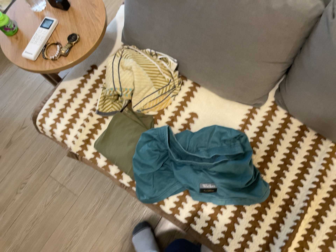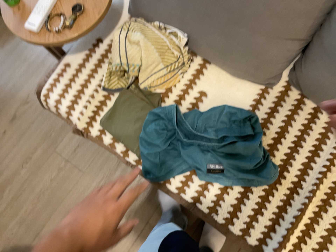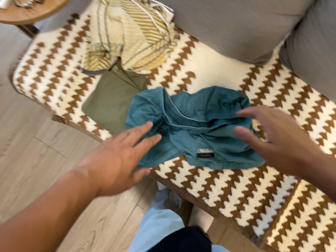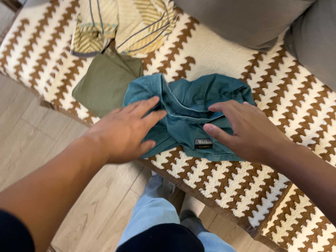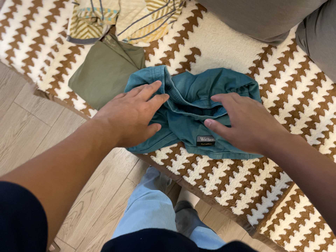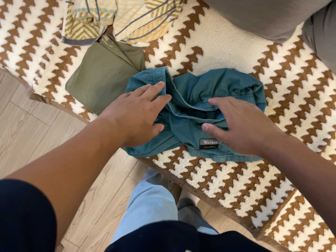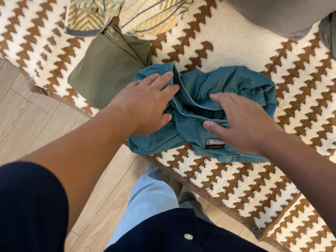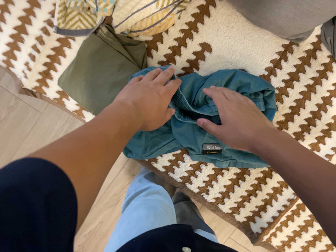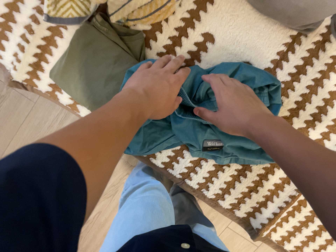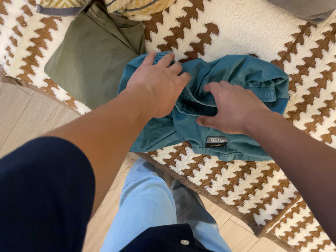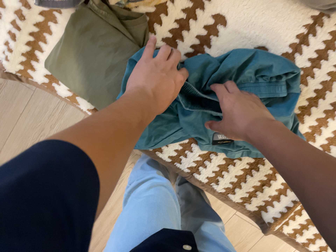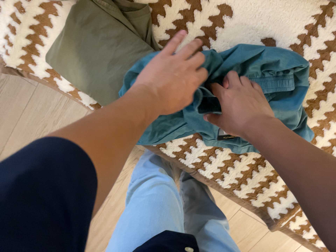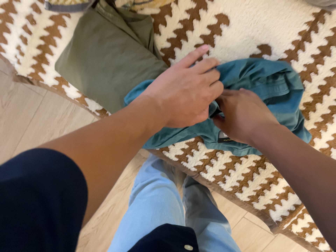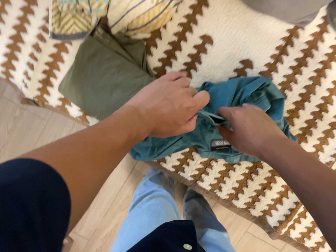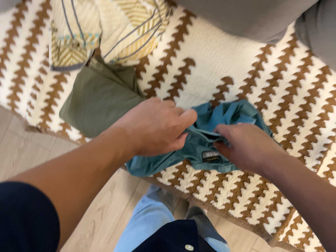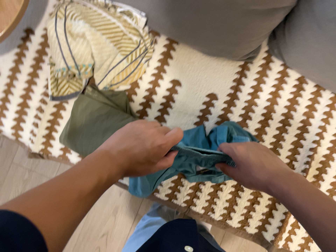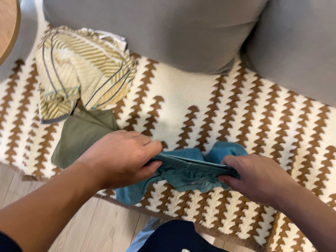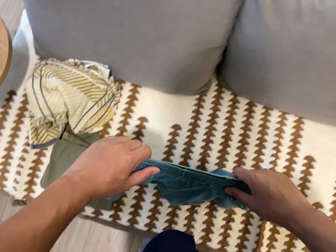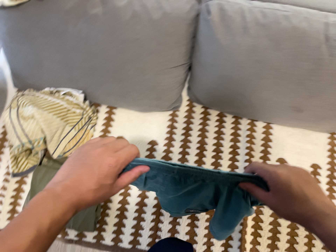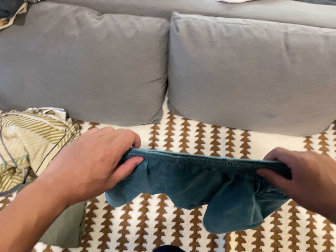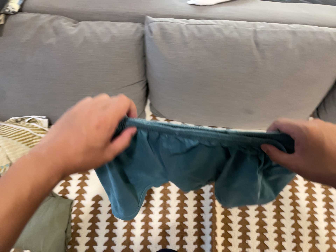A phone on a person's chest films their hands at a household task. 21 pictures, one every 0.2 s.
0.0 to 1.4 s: The camera travels toward the top of its view and forward, about 34 cm. Its aim tips toward the bottom of its view by about 30 degrees.
1.4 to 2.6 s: The camera shifts only a little, or ends up much as it began.
2.6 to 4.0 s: The camera travels to its right, backward and toward the bottom of its view, about 50 cm, so close, fixed things drift to the left. Its aim tips toward the top of its view by about 35 degrees. It rolls about its line of sight by about 30 degrees, and the scene rotates counterclockwise.
The film runs forward here.
